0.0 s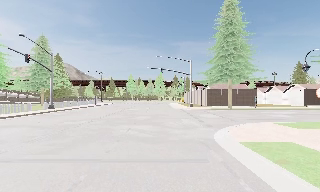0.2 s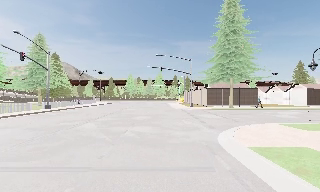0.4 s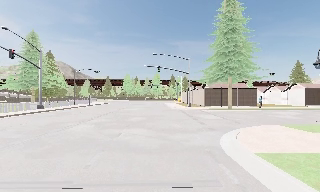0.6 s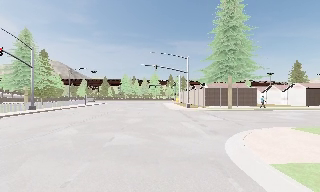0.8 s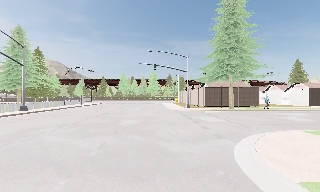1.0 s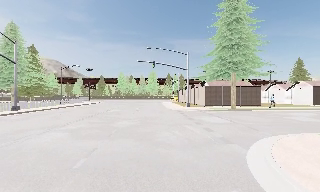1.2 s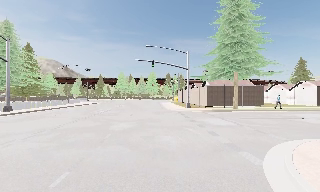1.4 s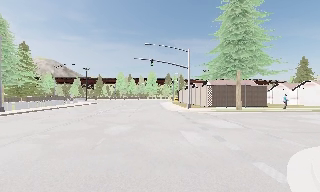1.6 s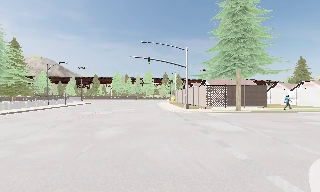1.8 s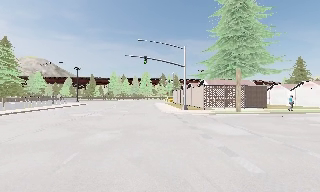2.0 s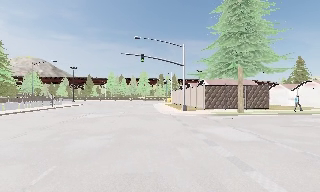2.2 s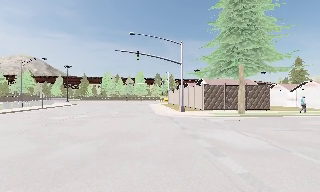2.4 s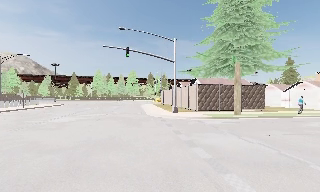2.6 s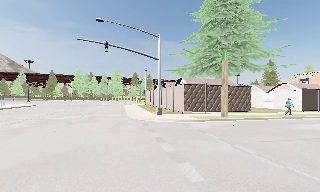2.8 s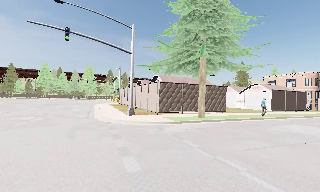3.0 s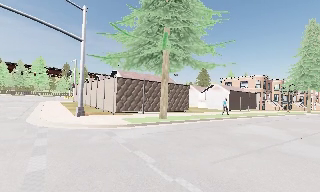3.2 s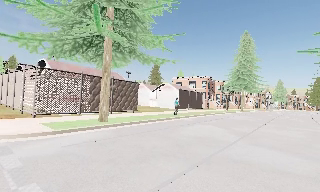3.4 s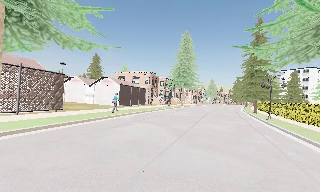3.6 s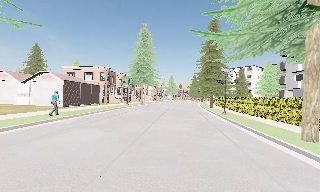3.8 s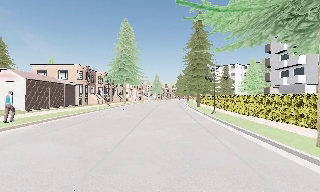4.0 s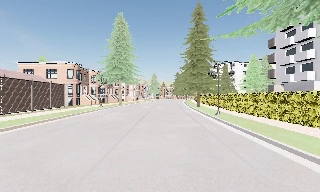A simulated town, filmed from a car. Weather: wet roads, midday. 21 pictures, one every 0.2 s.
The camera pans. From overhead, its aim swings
clockwise.
The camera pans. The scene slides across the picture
to the left.
0.0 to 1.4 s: The camera travels forward, about 5 m, so what stands in front looms larger.
1.4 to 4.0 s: The scene slides to the left, as the camera pans about 85 degrees to its right. It travels forward, about 19 m. It gains speed.
The film runs forward here.
